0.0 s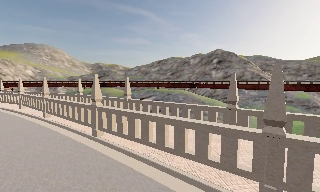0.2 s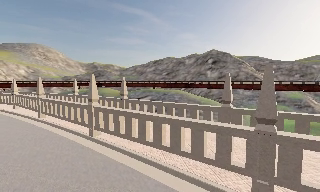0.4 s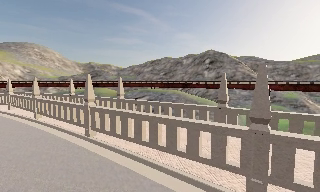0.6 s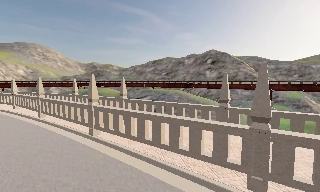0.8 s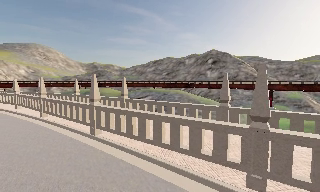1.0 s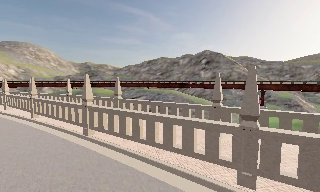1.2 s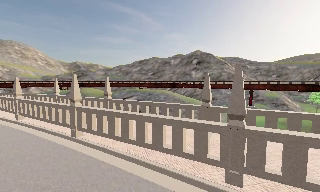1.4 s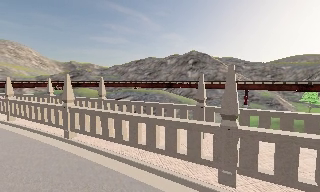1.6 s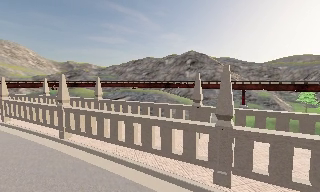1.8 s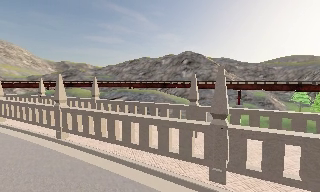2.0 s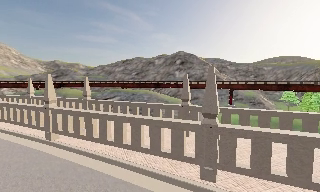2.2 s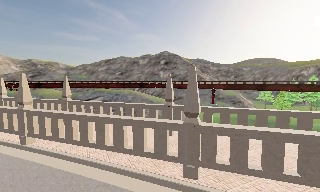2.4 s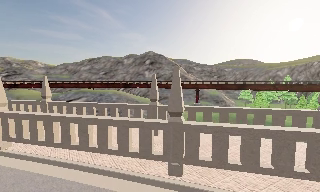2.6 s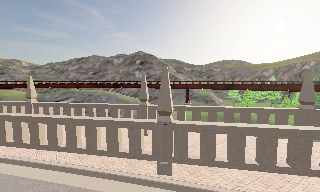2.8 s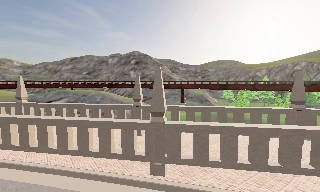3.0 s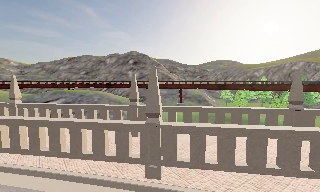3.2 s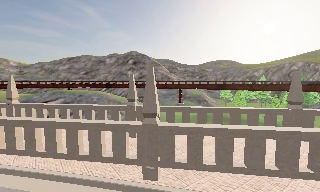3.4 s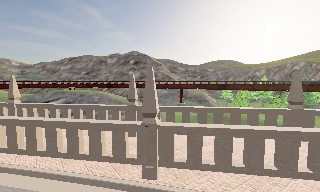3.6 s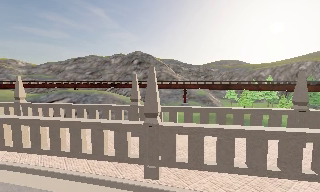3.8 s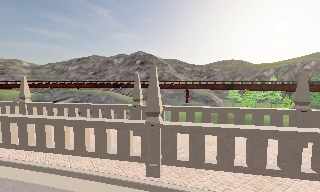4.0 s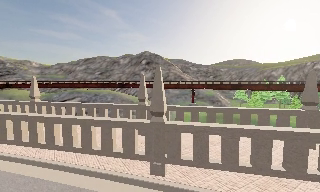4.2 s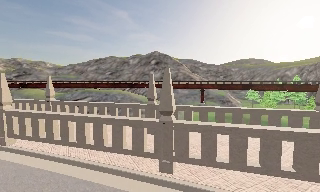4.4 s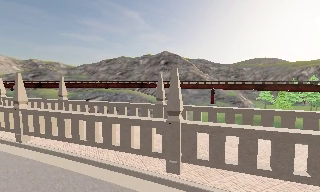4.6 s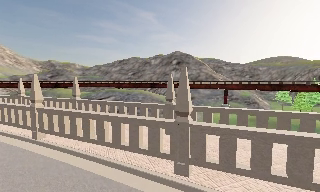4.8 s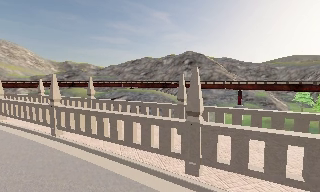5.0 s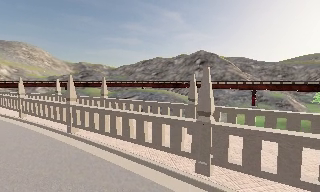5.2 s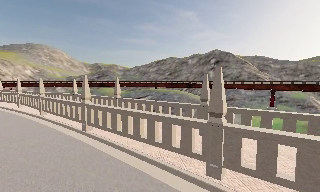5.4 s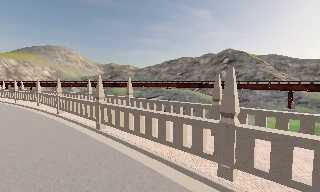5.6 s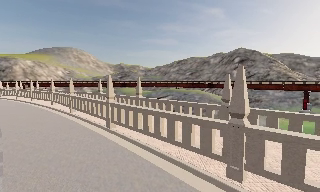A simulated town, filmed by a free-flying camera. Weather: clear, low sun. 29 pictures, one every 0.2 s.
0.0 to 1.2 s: The camera shifts only a little, or ends up much as it began.
1.2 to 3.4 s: The camera pans to its right, which is clockwise from overhead, by about 20 degrees. It travels to its right, about 0.5 m, so close, fixed things drift to the left.
3.4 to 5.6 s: The scene slides to the right, as the camera pans about 35 degrees to its left.
The film runs backward here.
